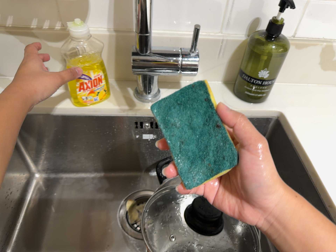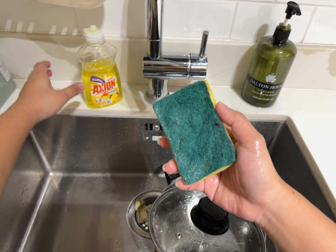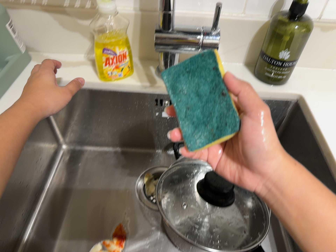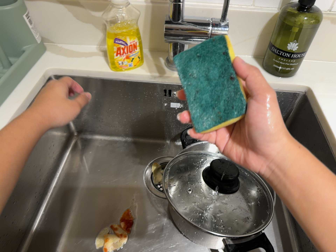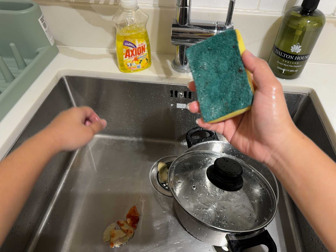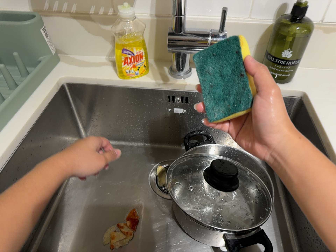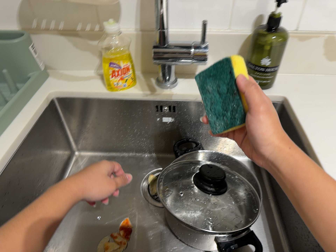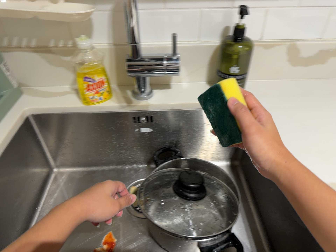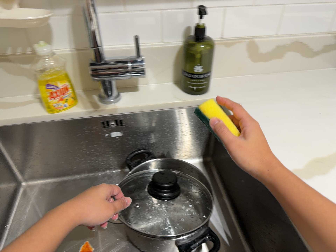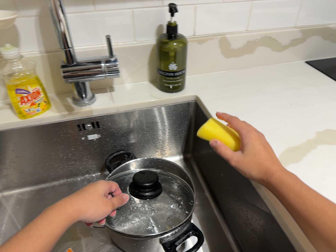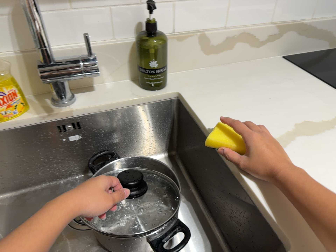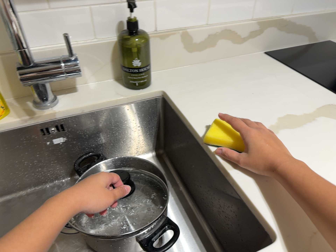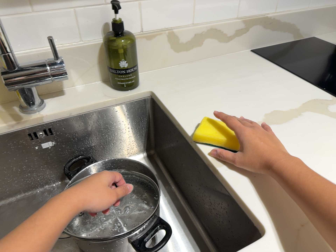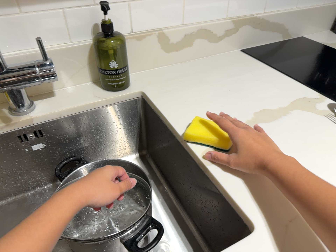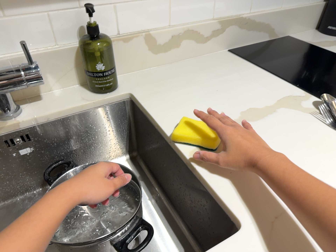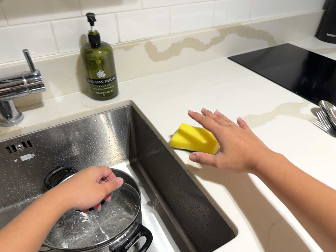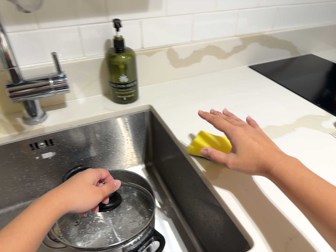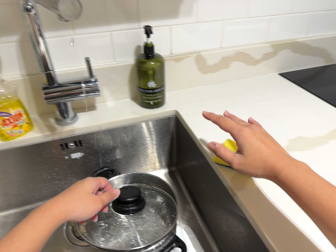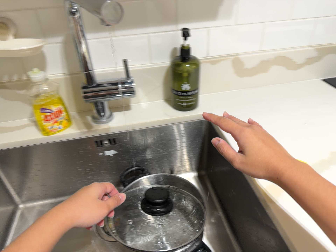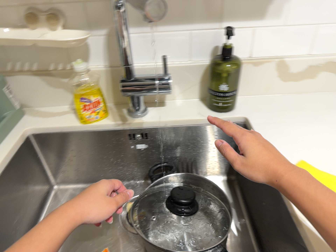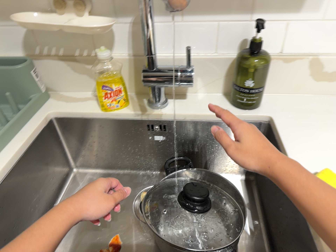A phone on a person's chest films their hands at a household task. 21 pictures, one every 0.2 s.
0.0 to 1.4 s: The camera travels backward and toward the bottom of its view, about 12 cm, so what stands in front gets smaller.
1.4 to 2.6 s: The camera swings to its right by about 20 degrees, and the scene slides to the left. It rolls about its line of sight by about 15 degrees, and the scene rotates counterclockwise.
2.6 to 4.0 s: The scene slides to the right, as the camera pans about 30 degrees to its left. It rolls about its line of sight by about 15 degrees, and the scene rotates clockwise.
The film runs backward here.
